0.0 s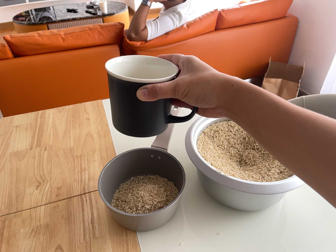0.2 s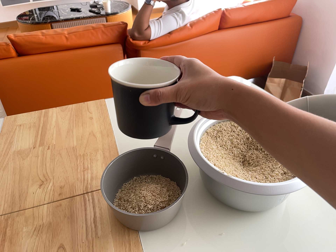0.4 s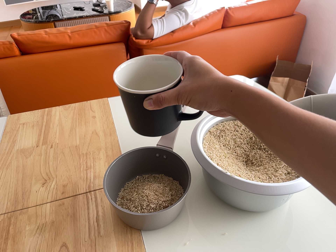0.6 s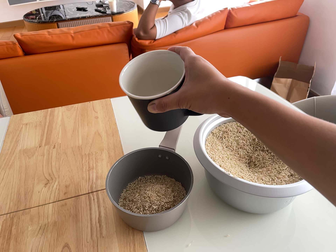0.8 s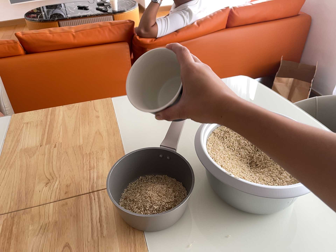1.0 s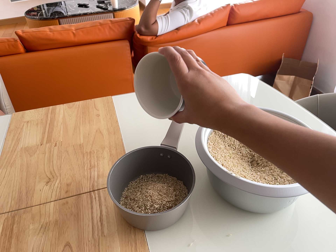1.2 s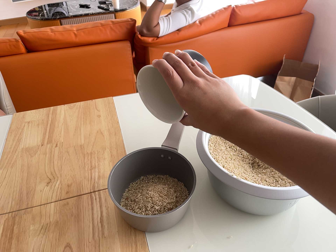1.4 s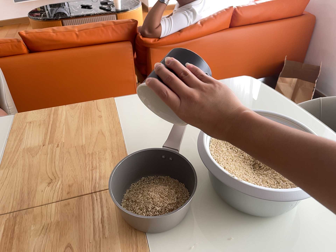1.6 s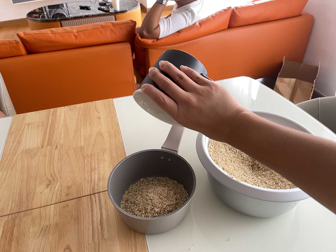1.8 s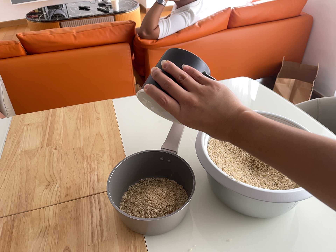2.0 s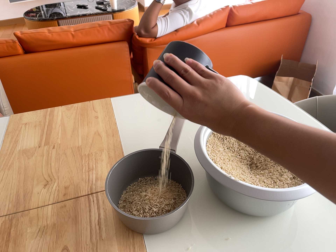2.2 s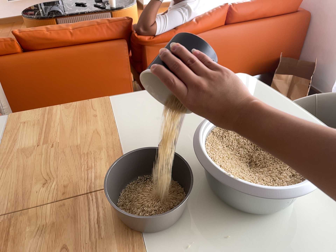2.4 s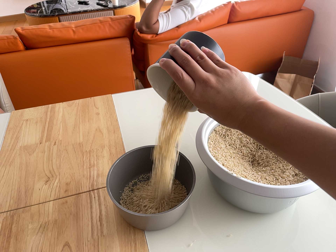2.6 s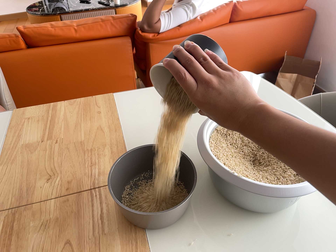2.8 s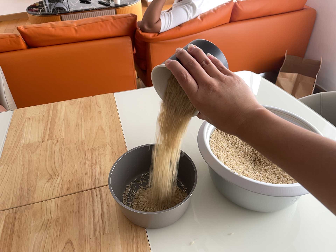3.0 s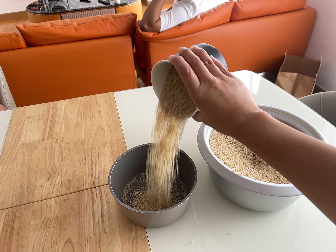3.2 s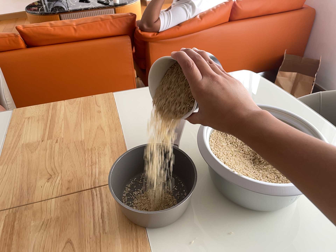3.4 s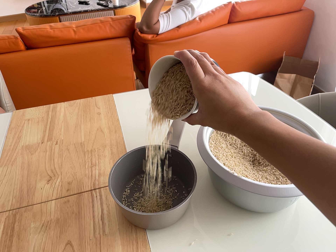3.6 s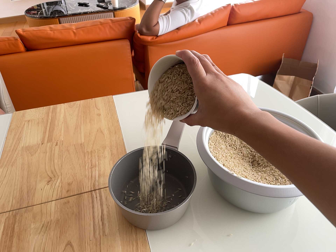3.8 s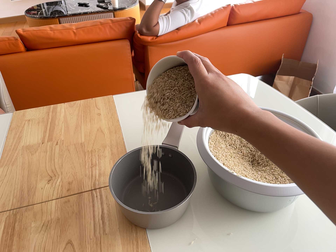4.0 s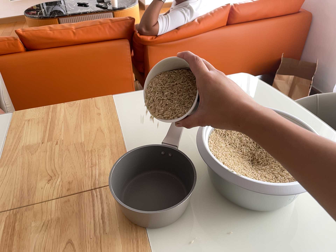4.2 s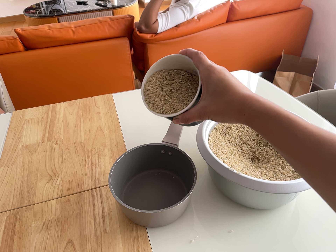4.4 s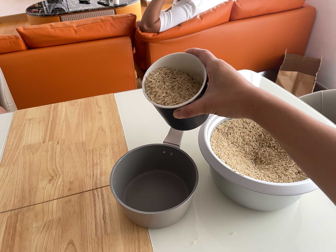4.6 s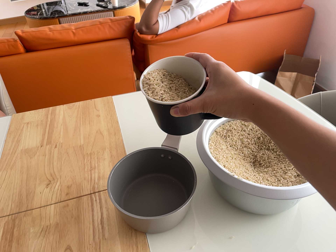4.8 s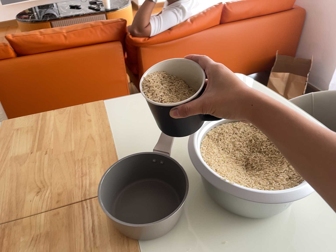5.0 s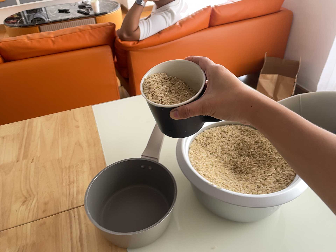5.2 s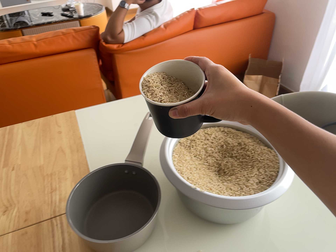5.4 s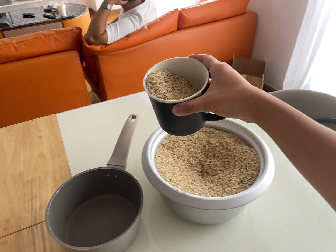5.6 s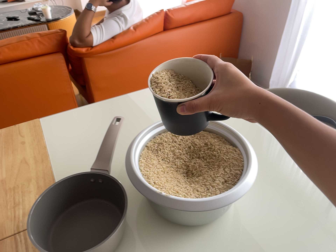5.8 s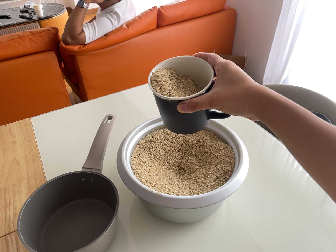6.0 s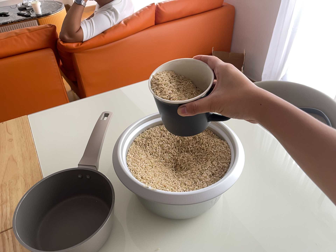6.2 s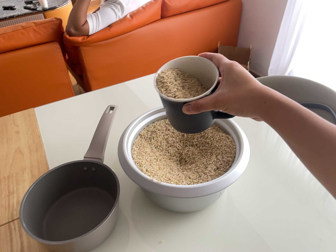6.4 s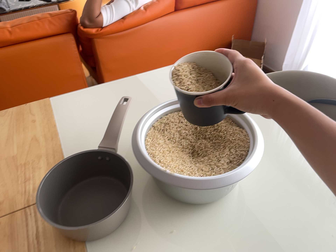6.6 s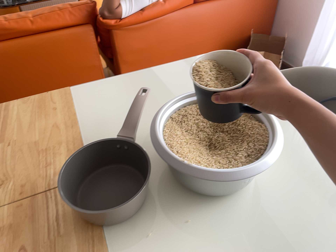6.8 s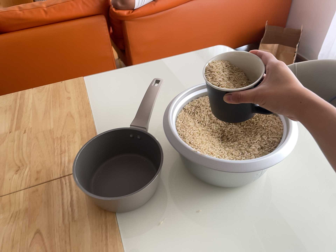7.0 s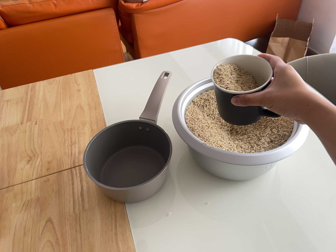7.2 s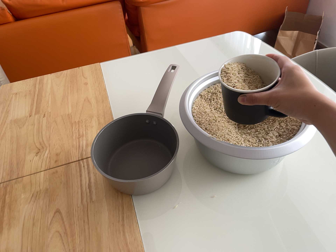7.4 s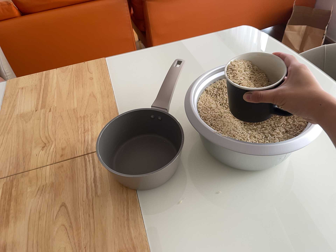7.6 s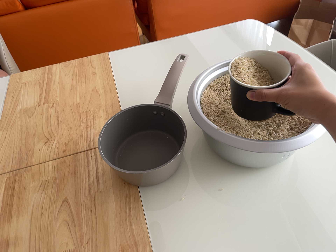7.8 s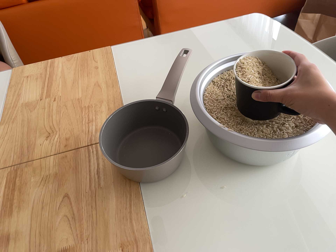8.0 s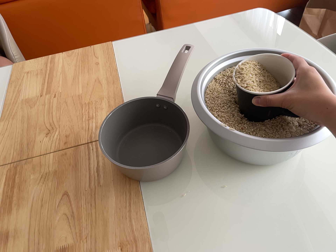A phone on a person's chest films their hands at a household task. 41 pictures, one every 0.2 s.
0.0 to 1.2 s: The camera shifts only a little, or ends up much as it began.
1.2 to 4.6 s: The camera keeps its place and its aim.
4.6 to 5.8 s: The scene slides to the left, as the camera pans about 10 degrees to its right. It travels to its right, about 8 cm, so close, fixed things drift to the left.
5.8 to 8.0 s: The camera swings to its left by about 15 degrees, and the scene slides to the right. Its aim tips toward the bottom of its view by about 15 degrees, and the scene shifts upward.
The film runs backward here.
